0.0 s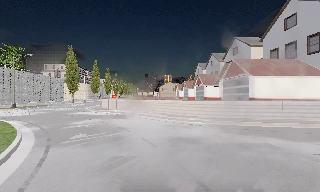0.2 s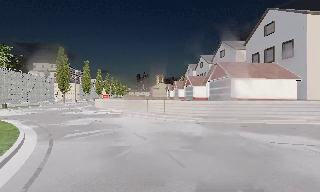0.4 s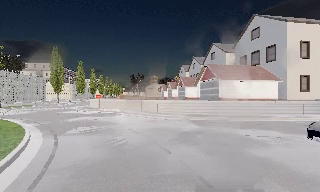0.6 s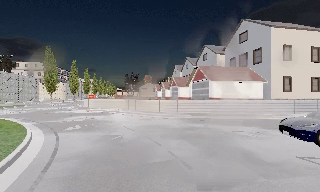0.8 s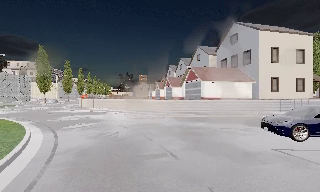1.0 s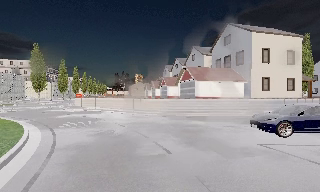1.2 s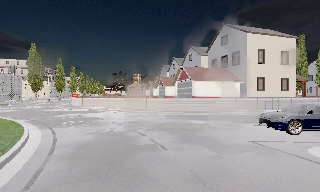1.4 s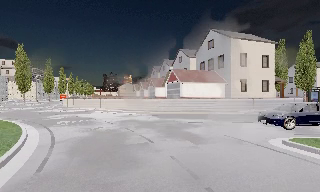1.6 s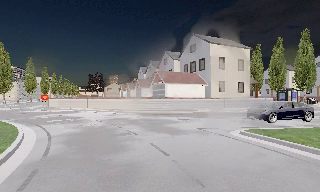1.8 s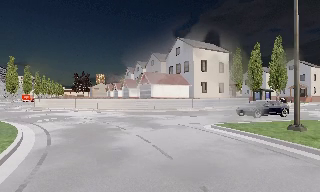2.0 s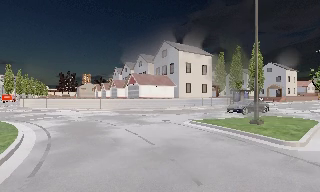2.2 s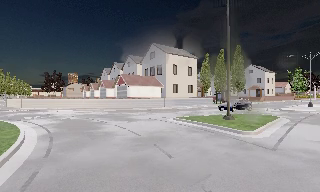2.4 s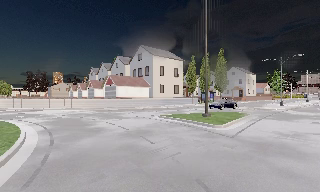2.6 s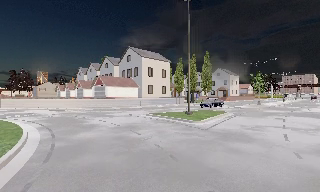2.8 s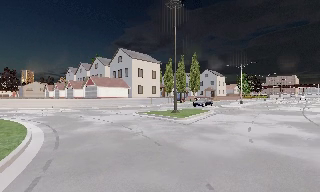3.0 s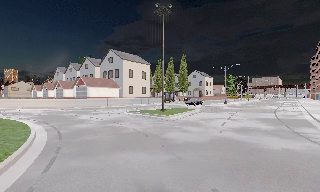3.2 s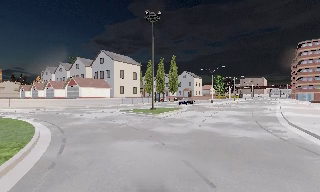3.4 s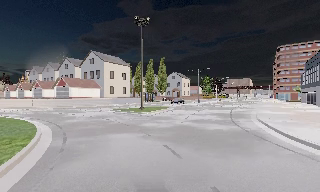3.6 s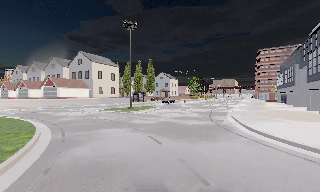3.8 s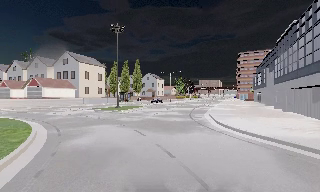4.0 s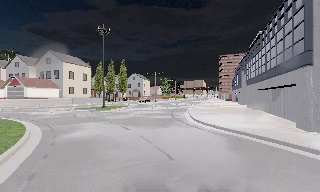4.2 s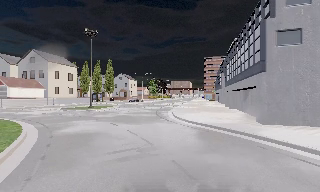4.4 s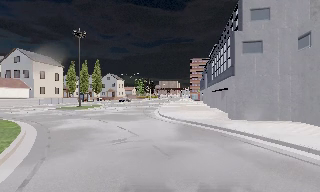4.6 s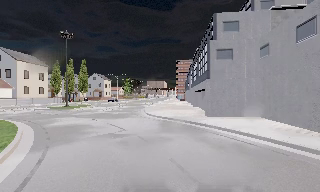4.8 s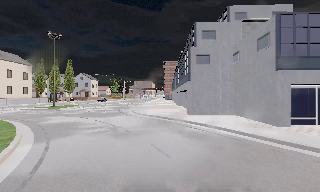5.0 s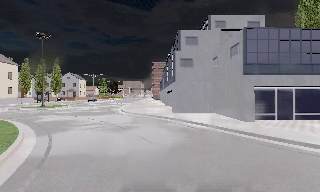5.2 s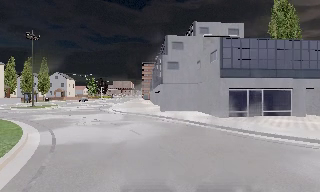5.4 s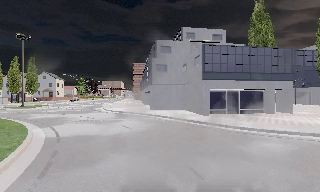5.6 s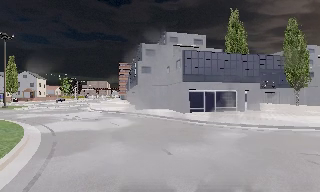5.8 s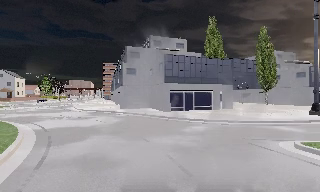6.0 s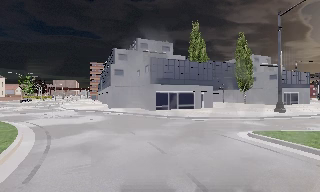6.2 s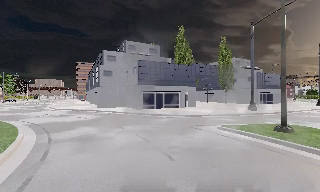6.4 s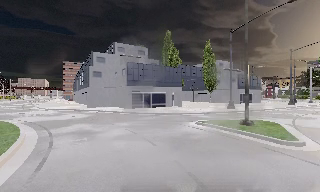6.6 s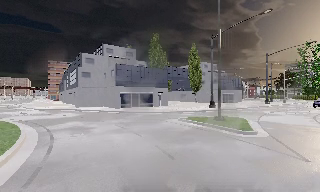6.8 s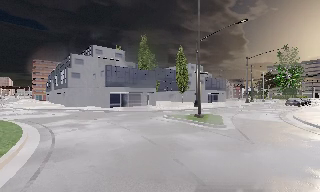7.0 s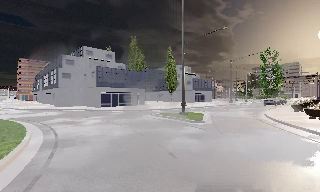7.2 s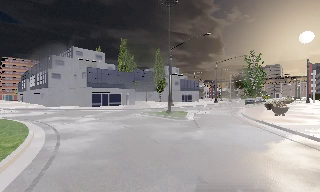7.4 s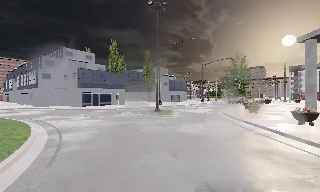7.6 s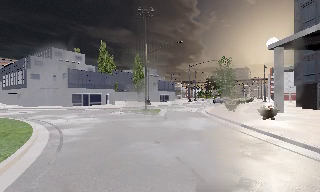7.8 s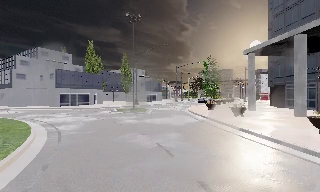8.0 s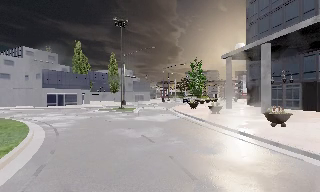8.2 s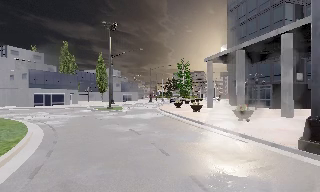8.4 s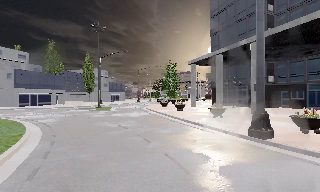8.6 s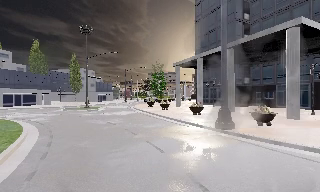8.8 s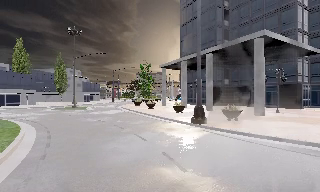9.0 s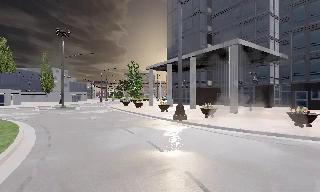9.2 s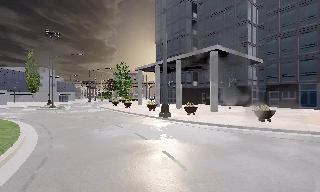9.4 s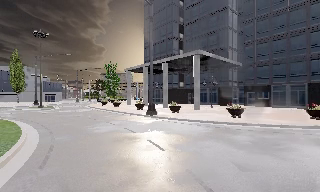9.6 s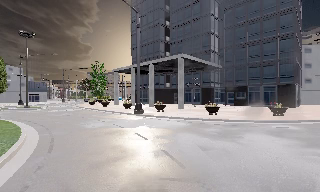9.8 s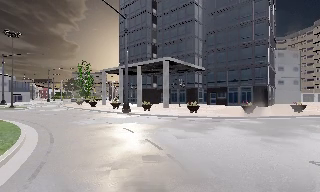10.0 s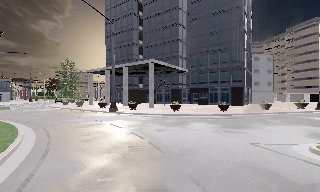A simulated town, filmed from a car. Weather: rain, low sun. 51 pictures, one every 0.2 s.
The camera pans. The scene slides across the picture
to the left.
The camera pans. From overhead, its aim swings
clockwise.
0.0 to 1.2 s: The scene slides to the left, as the camera pans about 10 degrees to its right. It travels backward, about 4 m, so what stands in front gets smaller. It loses speed.
1.2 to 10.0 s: The camera swings to its right by about 180 degrees, and the scene slides to the left. It travels backward, about 65 m.
The film runs backward here.
